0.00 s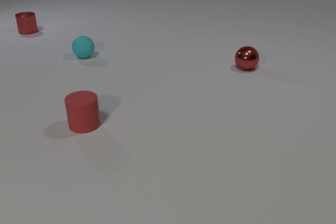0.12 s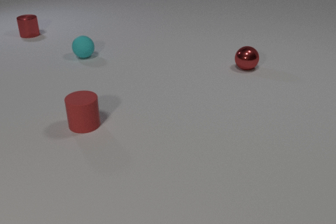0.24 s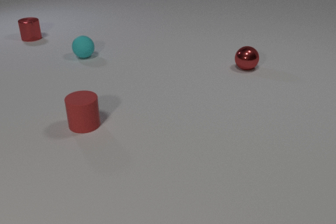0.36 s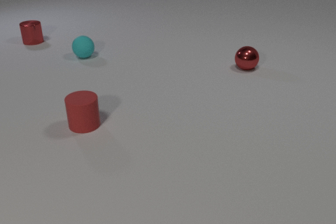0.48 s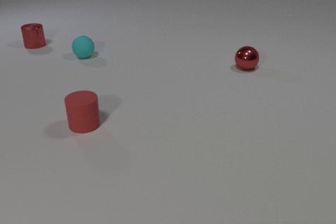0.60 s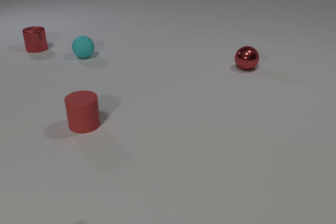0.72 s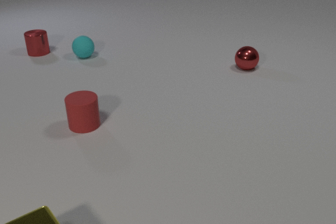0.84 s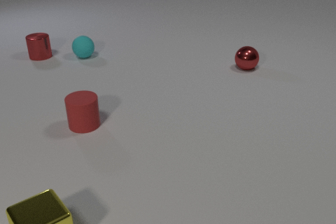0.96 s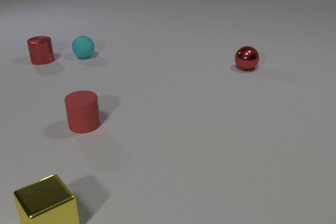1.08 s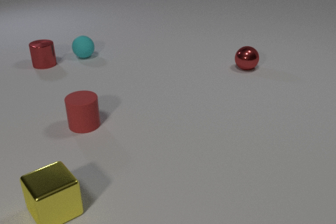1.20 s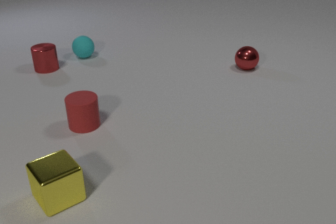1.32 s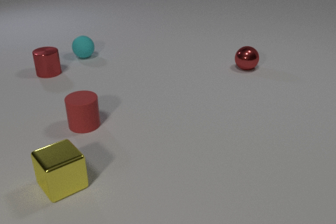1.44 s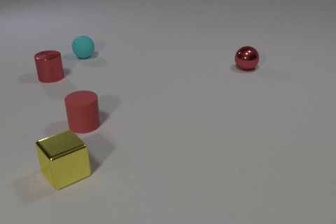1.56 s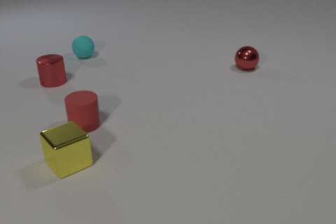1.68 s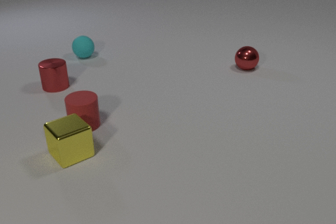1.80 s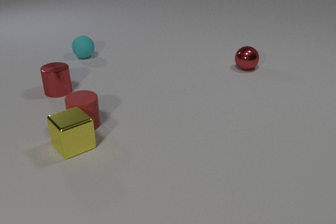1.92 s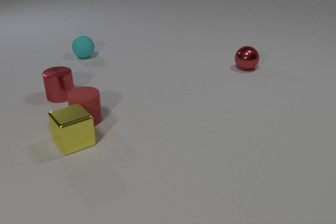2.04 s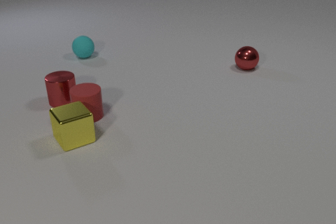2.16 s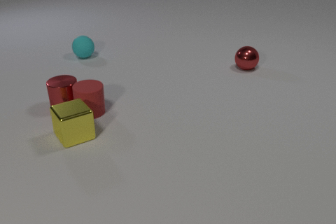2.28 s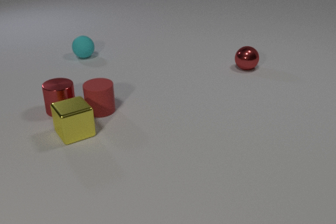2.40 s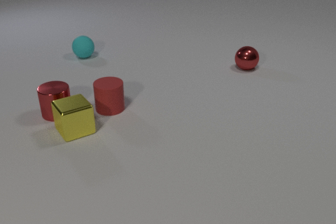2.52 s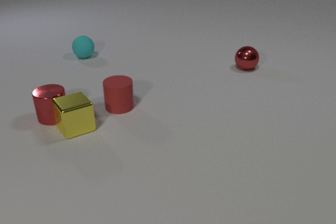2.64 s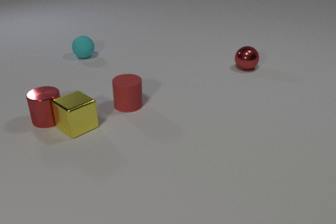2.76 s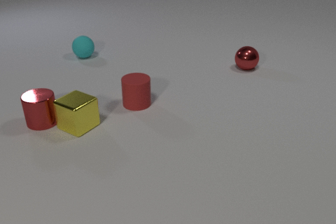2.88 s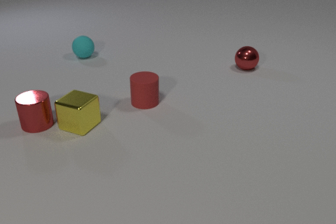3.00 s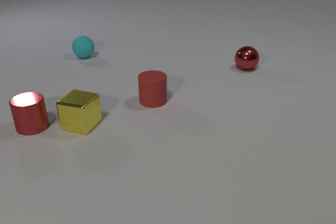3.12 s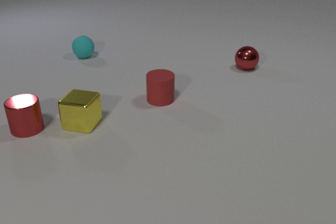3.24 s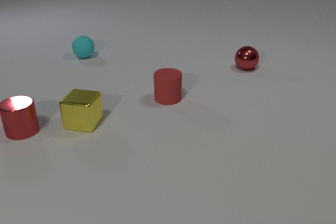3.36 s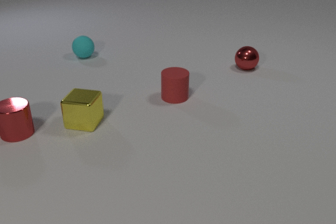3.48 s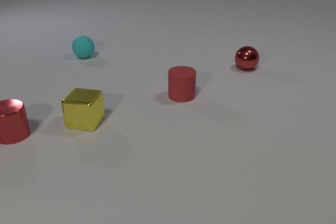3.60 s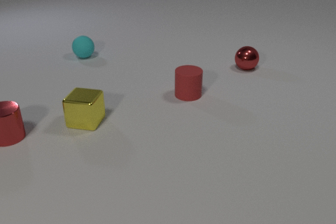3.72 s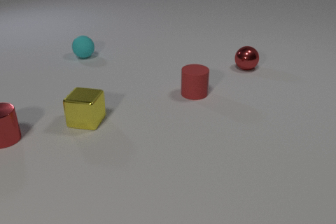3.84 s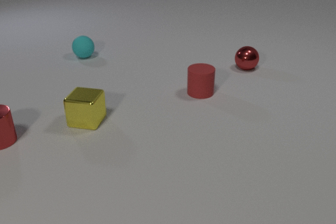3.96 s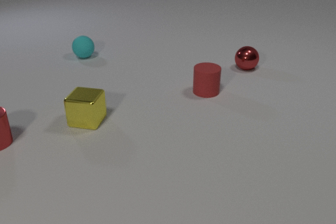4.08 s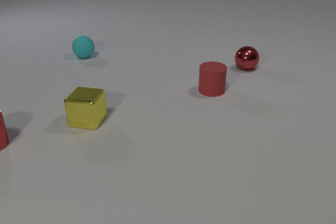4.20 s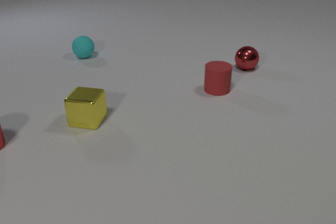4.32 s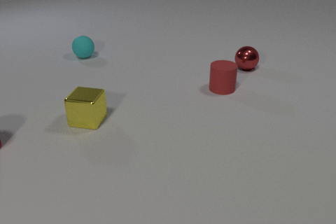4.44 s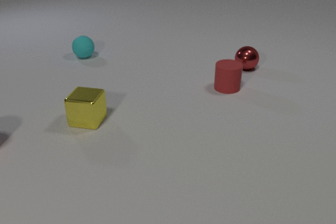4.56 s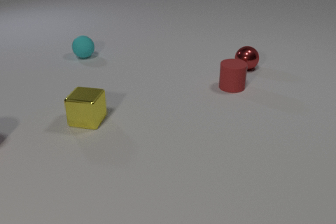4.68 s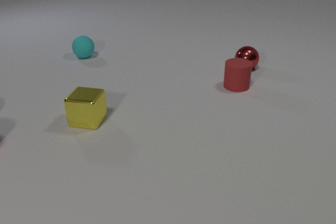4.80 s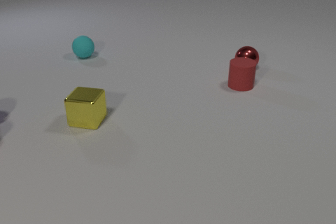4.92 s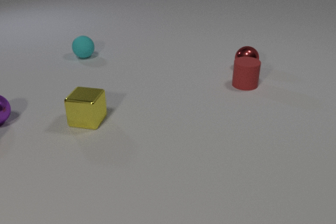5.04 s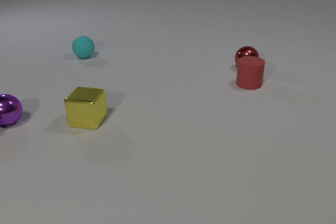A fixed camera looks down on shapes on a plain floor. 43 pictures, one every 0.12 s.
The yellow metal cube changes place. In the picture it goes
away from the camera.
The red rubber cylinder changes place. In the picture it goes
to the right.
0.00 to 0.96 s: The yellow metal cube comes in at the bottom edge, slides away from the camera. The red metal cylinder slides toward the camera.
0.96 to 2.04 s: The yellow metal cube slides away from the camera. The red rubber cylinder slides away from the camera. The red metal cylinder slides toward the camera. The yellow metal cube and the red rubber cylinder collide.
2.04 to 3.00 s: The yellow metal cube slides away from the camera, spins counterclockwise seen from above by about 30 degrees, its near face sliding to the right. The red rubber cylinder slides to the right. The red metal cylinder slides toward the camera and to the left. The red rubber cylinder and the red metal cylinder collide. The yellow metal cube and the red metal cylinder collide.
3.00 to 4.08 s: The yellow metal cube slides to the right. The red rubber cylinder slides to the right and away from the camera. The red metal cylinder slides to the left and toward the camera.
4.08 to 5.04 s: The red rubber cylinder slides to the right and away from the camera. The red metal cylinder slides to the left, leaves at the left edge. The purple metal sphere comes in at the left edge, rolls to the right and toward the camera.
How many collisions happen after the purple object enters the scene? 0.
Are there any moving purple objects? yes.
Are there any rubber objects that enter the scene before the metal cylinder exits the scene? no.
